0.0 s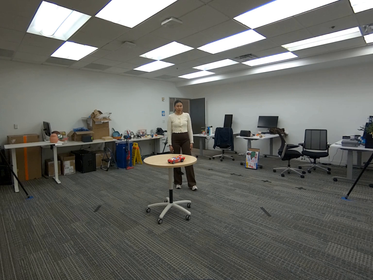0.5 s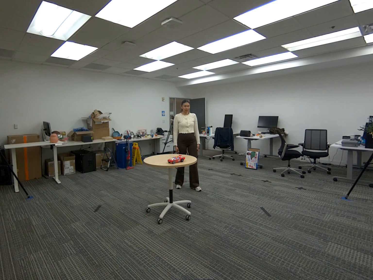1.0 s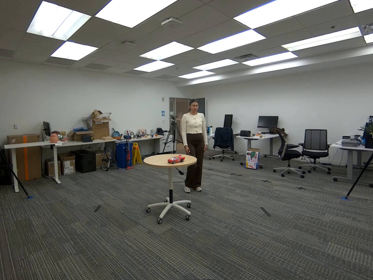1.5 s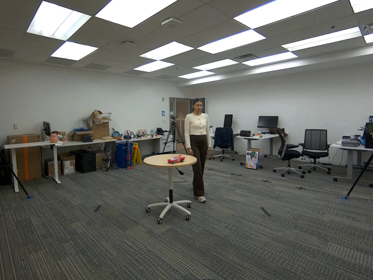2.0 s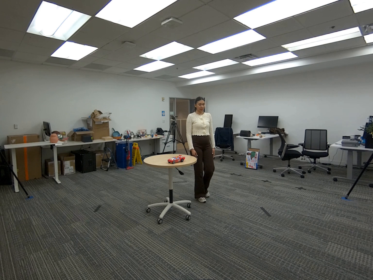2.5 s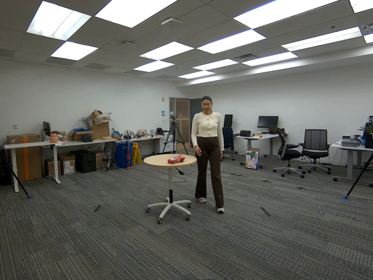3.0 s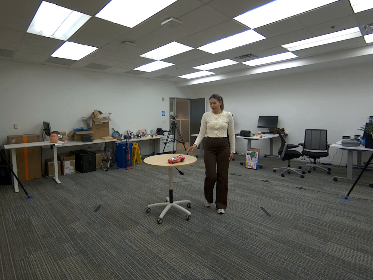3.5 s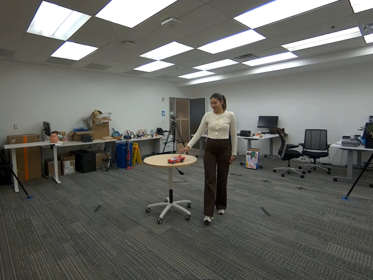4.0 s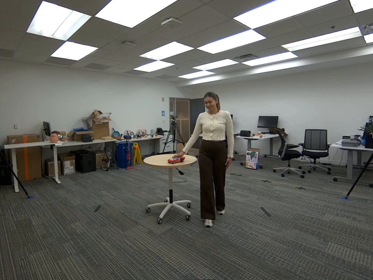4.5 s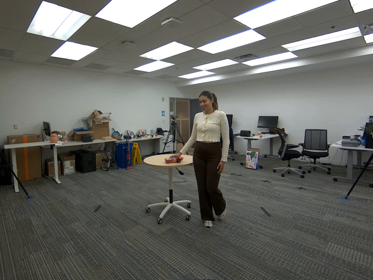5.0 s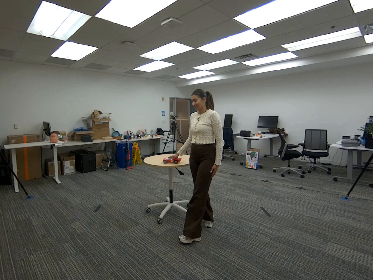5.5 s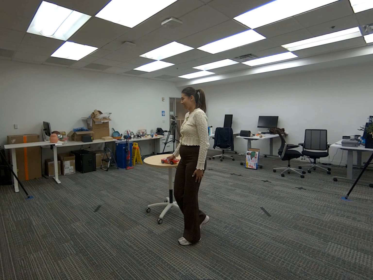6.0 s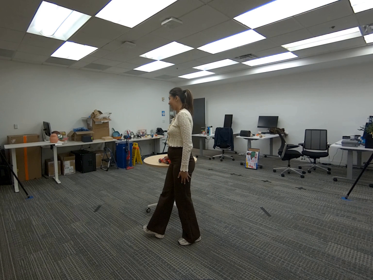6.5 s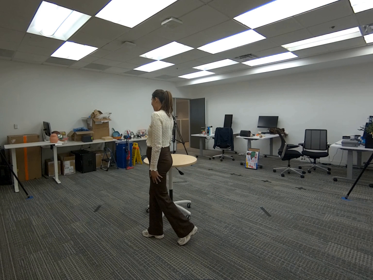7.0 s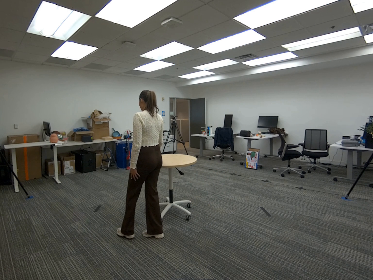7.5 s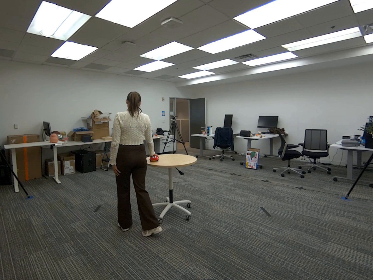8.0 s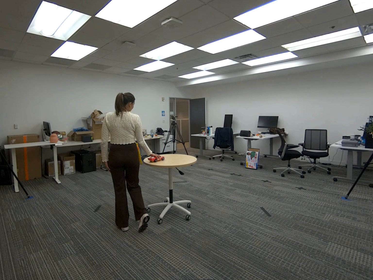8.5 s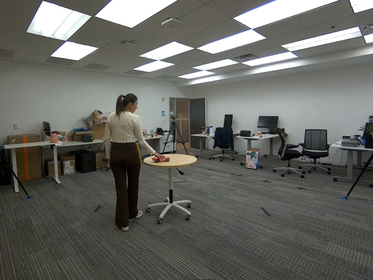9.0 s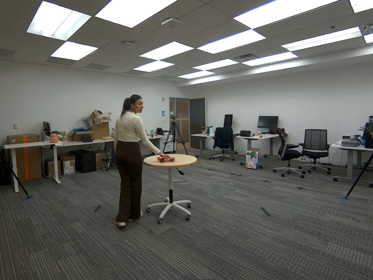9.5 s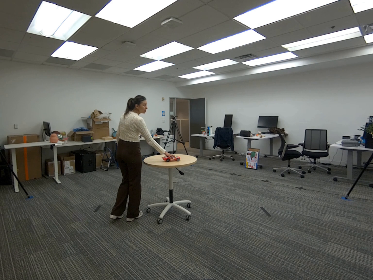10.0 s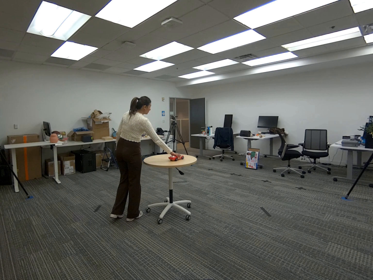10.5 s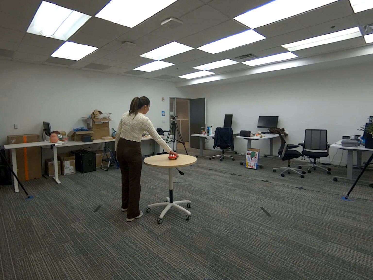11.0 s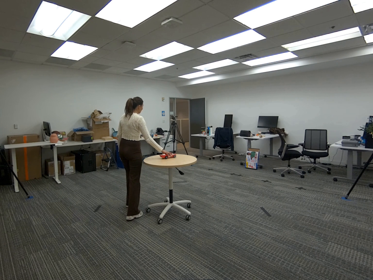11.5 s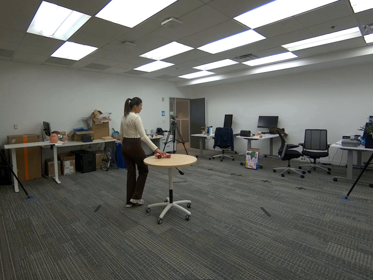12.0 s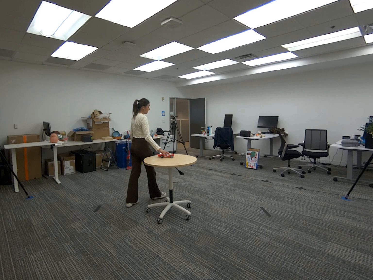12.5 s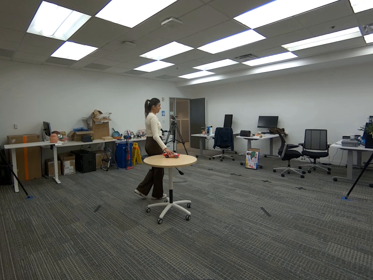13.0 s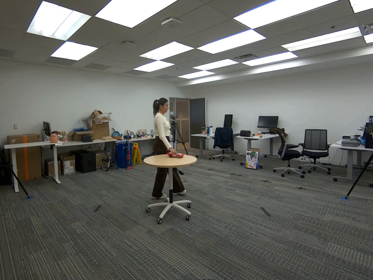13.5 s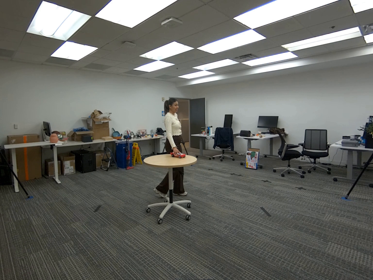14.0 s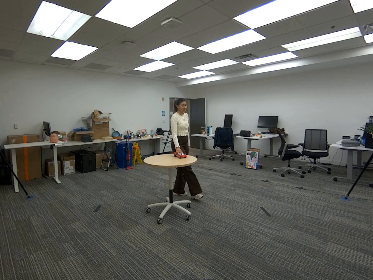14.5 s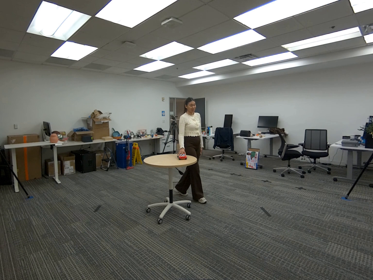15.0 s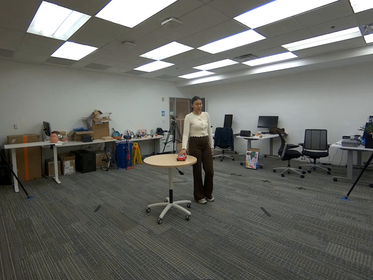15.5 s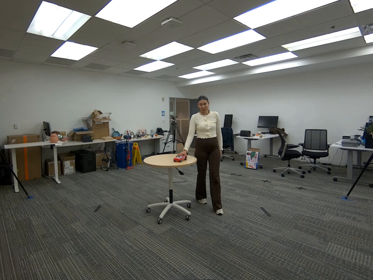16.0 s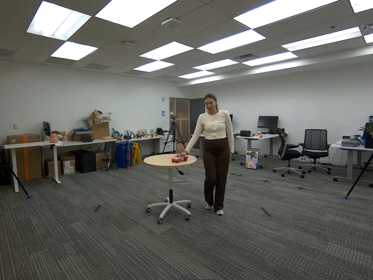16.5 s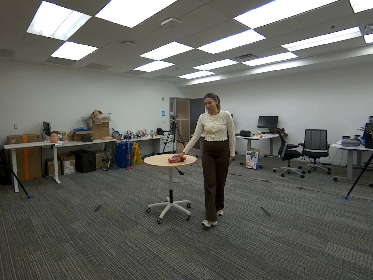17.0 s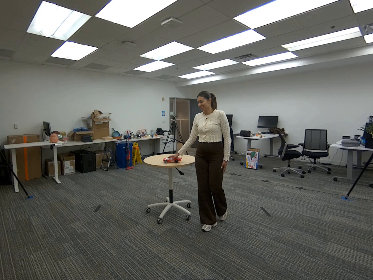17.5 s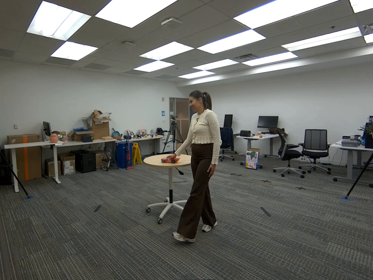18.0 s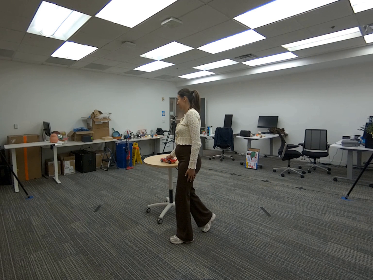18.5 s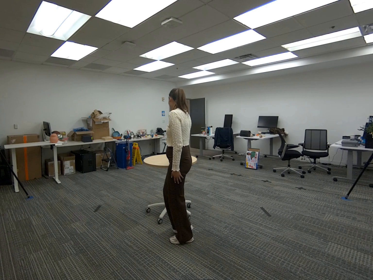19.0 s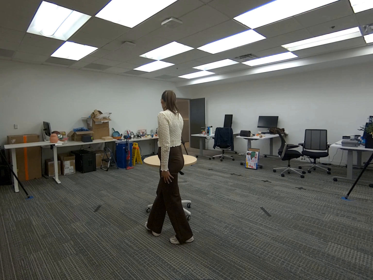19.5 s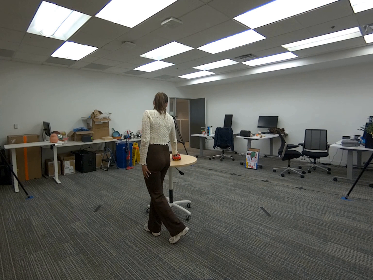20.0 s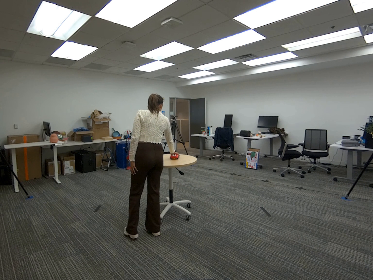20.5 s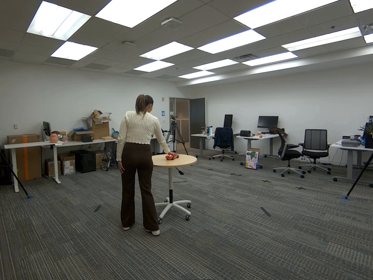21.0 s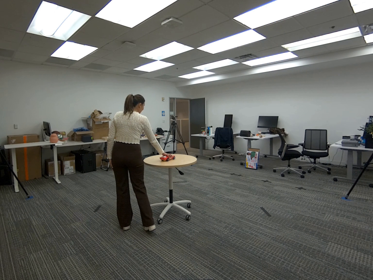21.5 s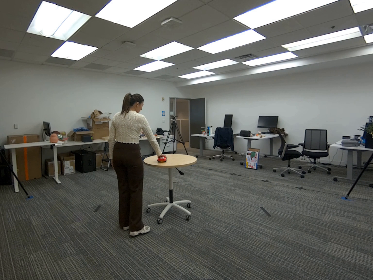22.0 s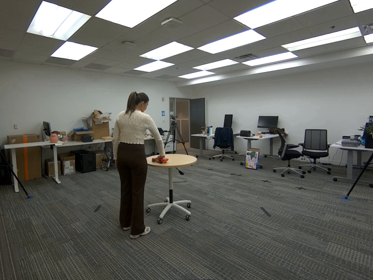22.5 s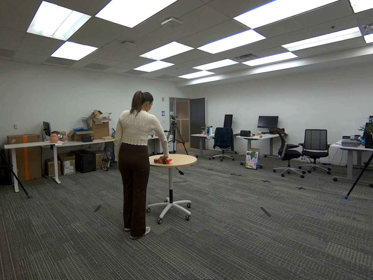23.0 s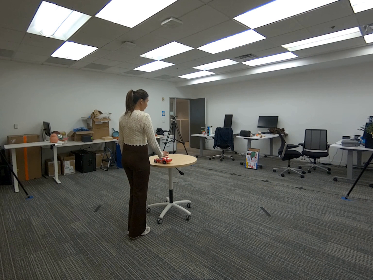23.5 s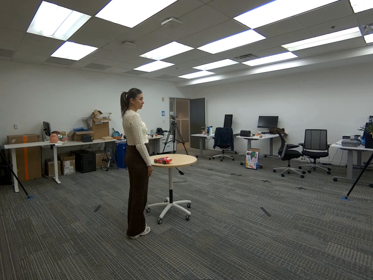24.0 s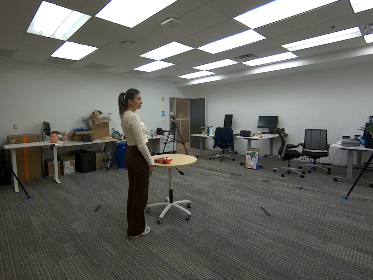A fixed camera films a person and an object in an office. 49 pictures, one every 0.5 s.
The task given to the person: Walk to the toy car on the round table, put your right hand on the toy car and roll the car around the surface of the table until finished.
